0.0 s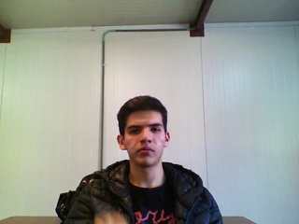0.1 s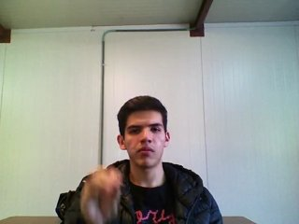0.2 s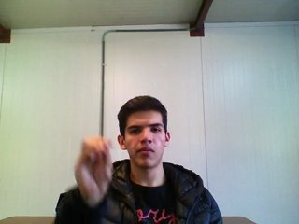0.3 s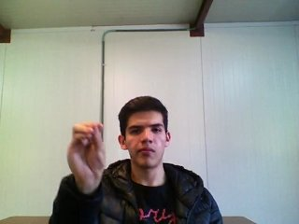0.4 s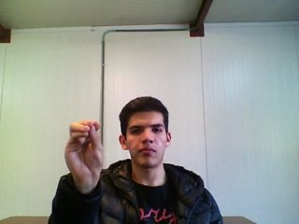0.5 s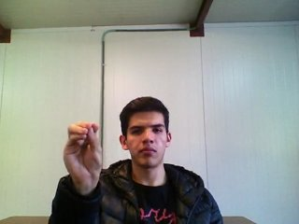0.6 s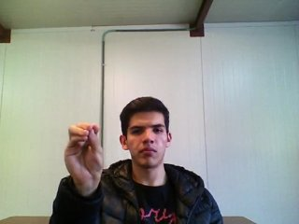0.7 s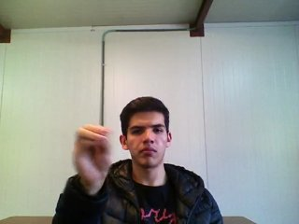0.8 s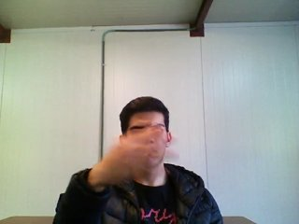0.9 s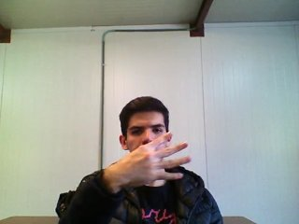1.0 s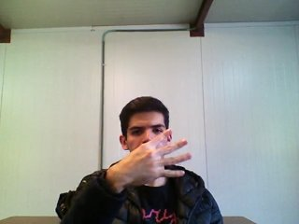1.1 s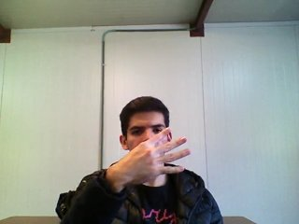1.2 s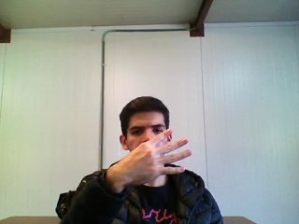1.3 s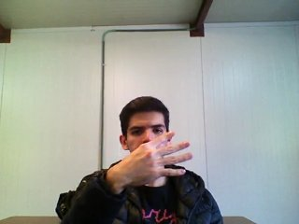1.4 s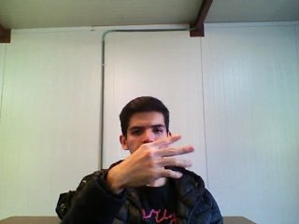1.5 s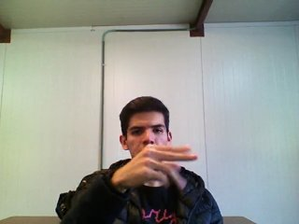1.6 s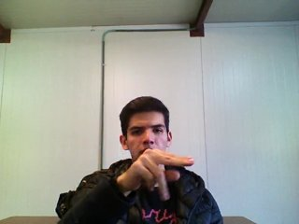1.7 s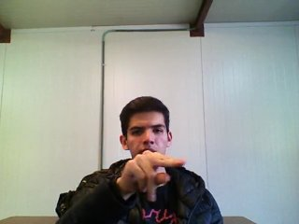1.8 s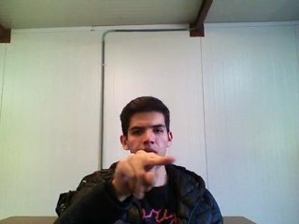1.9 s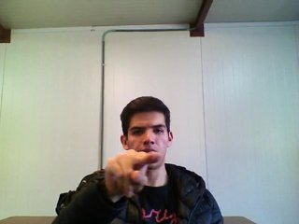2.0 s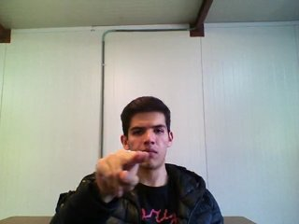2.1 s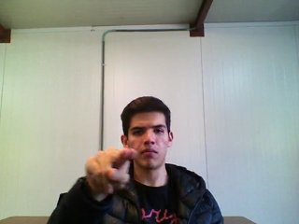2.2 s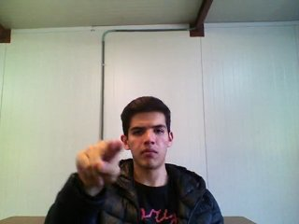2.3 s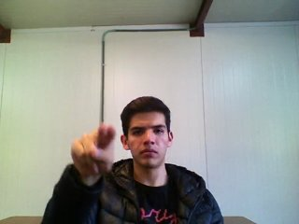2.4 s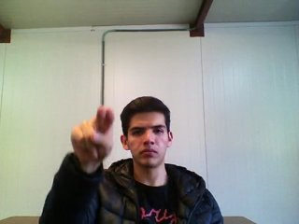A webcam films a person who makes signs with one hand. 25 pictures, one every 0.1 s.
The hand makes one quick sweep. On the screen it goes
to the right.
0.1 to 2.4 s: On the screen the hand sweeps to the right. The name of the sign: Throw left.
